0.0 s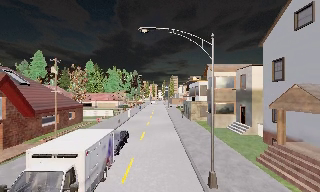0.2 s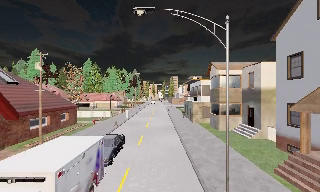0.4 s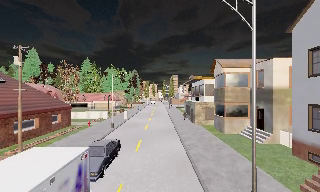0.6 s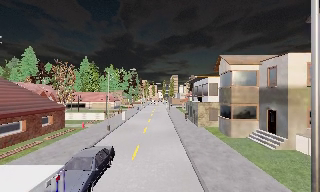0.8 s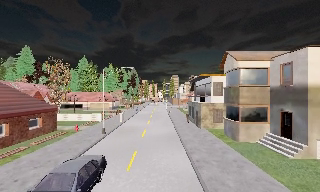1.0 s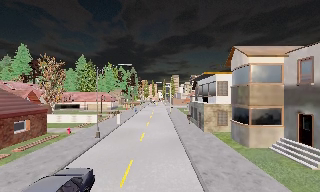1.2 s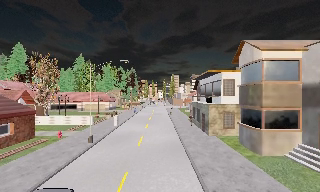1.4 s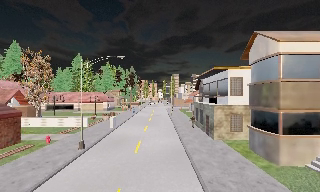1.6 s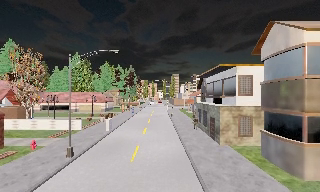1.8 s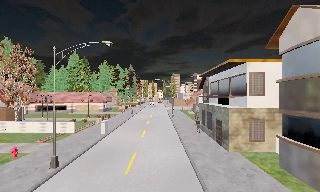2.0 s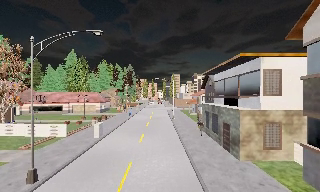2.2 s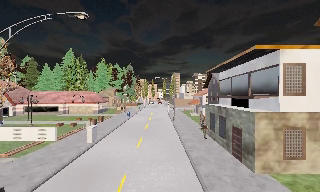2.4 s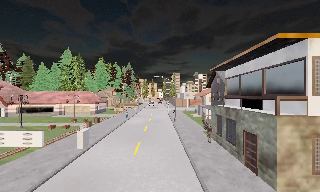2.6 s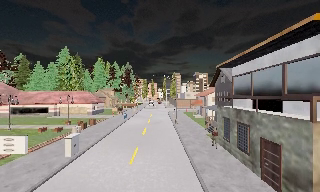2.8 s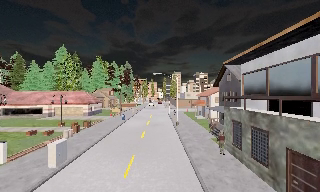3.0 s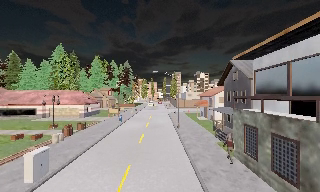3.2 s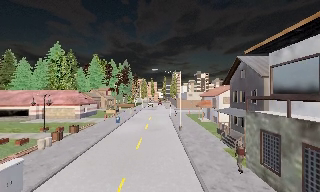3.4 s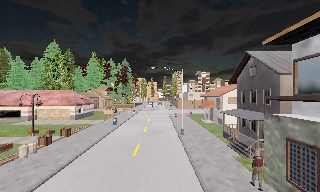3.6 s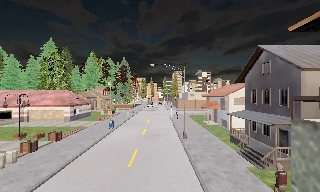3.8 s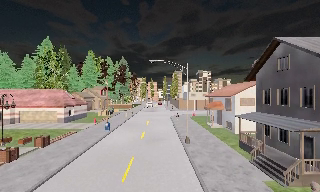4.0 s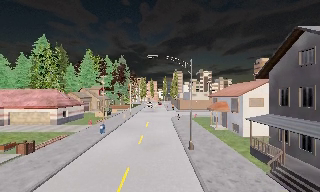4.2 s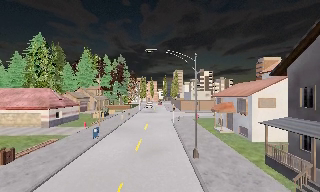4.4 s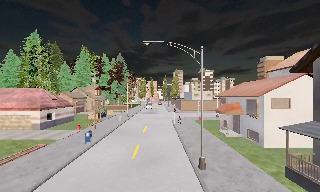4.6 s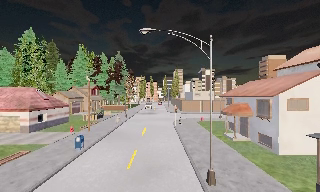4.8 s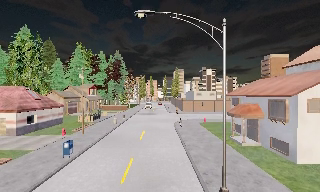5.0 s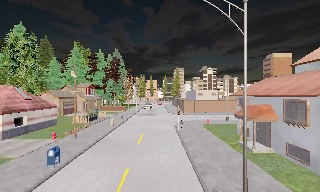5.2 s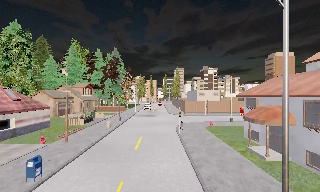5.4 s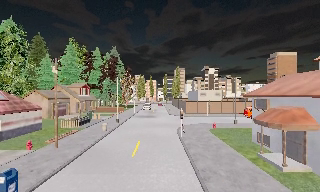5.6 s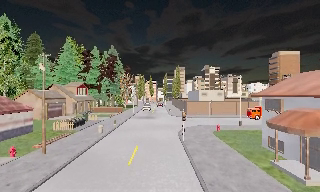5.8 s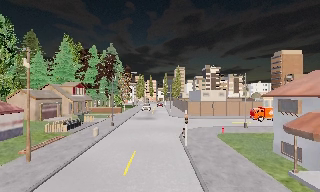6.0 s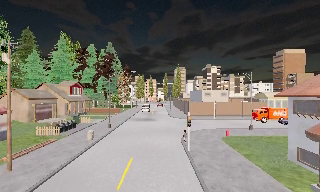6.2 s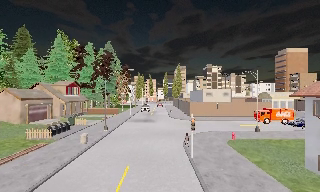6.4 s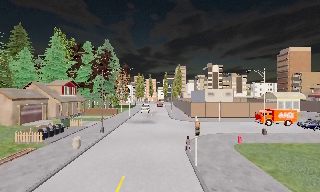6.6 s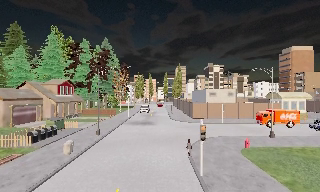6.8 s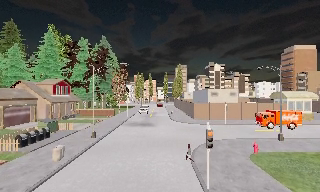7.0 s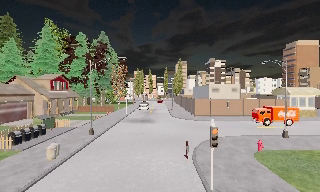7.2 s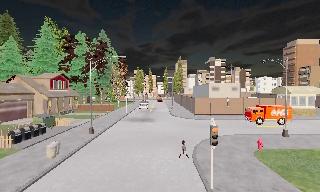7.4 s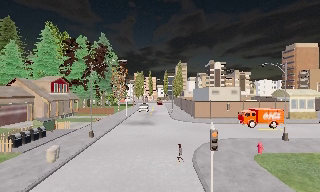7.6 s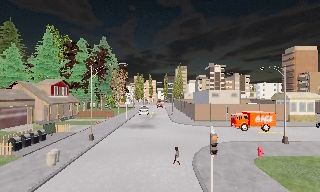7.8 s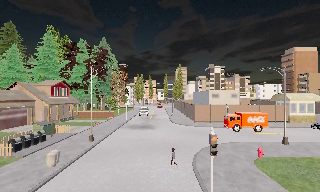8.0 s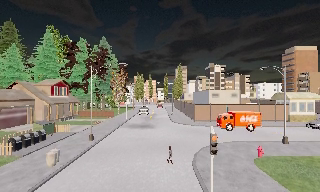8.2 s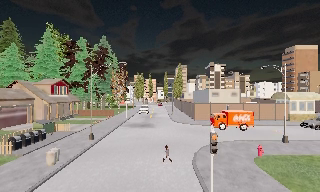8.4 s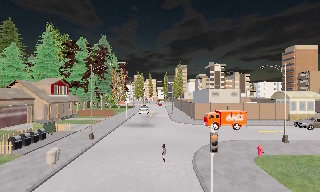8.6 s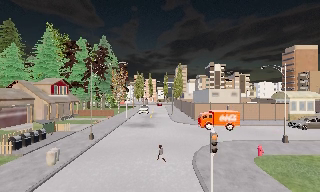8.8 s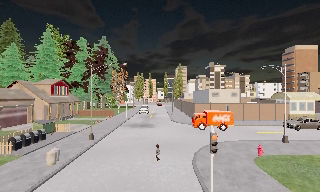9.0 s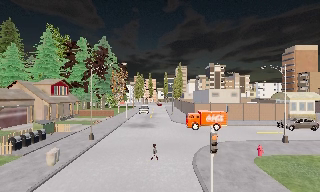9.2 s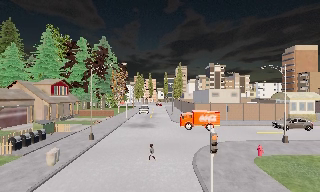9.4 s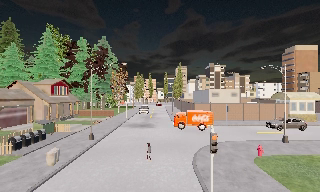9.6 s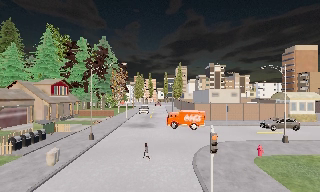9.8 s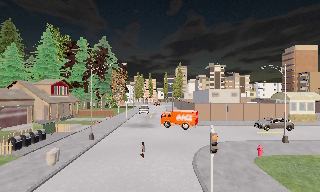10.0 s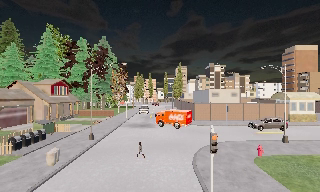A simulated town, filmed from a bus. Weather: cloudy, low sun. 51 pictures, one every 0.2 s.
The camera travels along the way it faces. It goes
forward.
0.0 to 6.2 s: The camera travels forward, about 50 m, so what stands in front looms larger.
6.2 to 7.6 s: The camera travels forward, about 4.5 m, so what stands in front looms larger. It loses speed.
7.6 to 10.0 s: The camera keeps its place and its aim.
The film runs forward here.
